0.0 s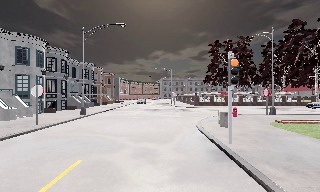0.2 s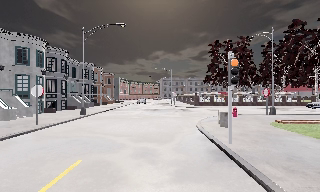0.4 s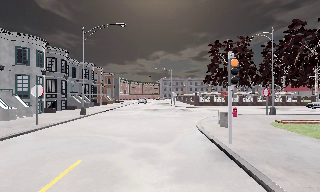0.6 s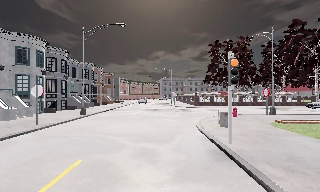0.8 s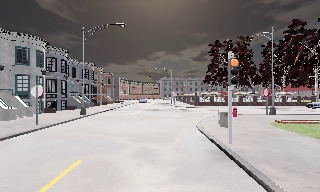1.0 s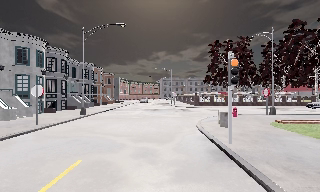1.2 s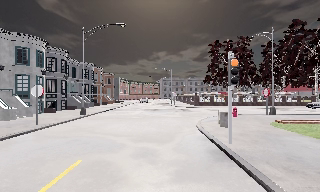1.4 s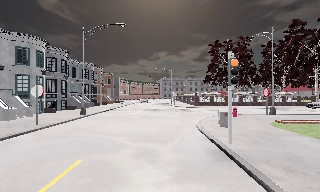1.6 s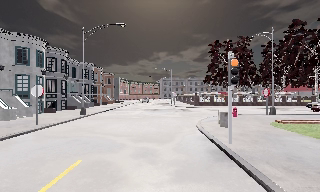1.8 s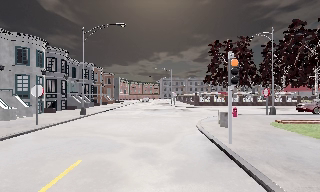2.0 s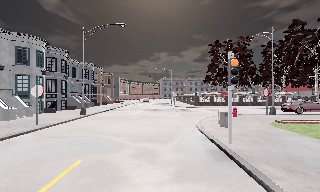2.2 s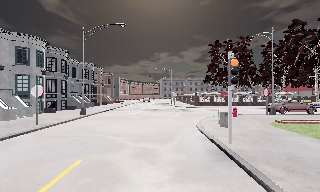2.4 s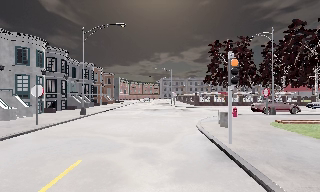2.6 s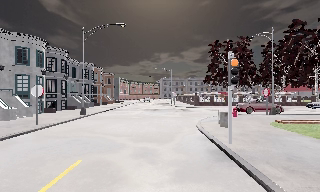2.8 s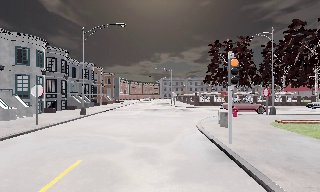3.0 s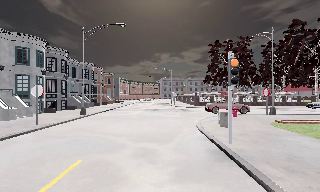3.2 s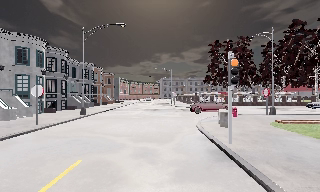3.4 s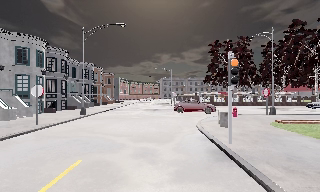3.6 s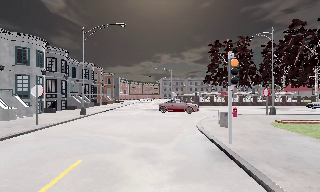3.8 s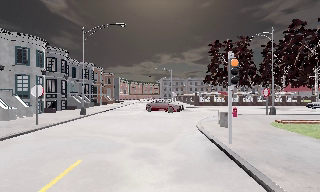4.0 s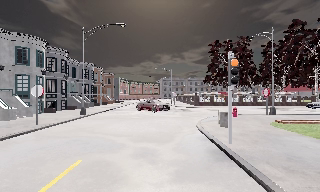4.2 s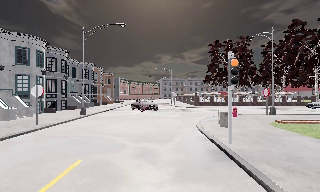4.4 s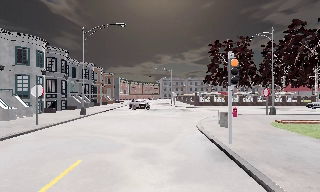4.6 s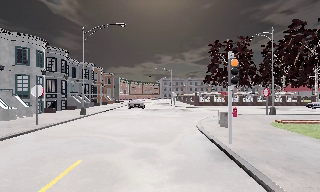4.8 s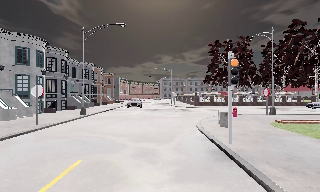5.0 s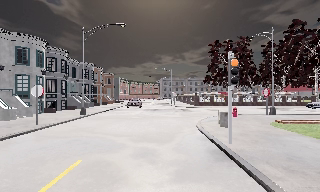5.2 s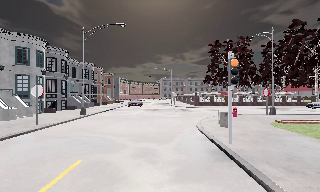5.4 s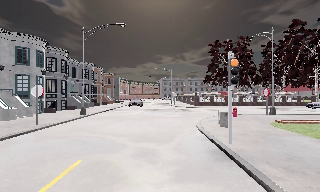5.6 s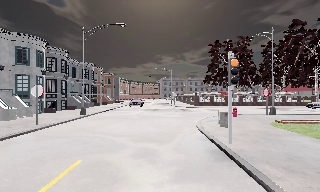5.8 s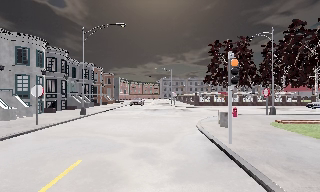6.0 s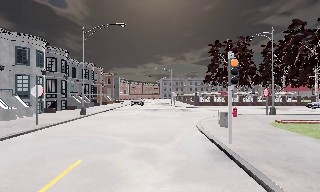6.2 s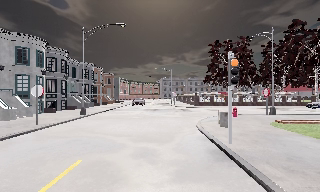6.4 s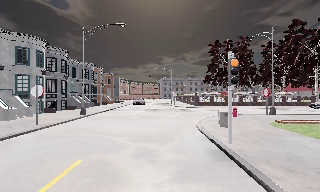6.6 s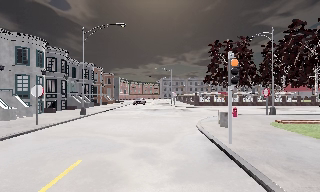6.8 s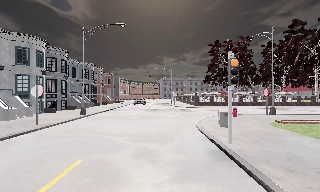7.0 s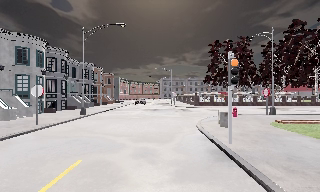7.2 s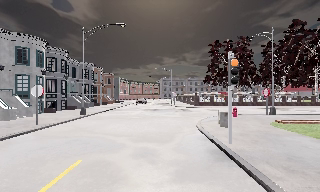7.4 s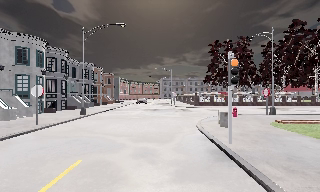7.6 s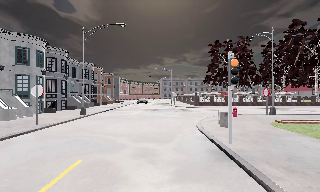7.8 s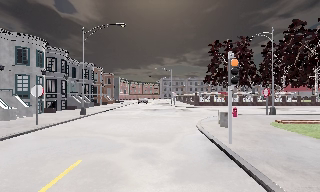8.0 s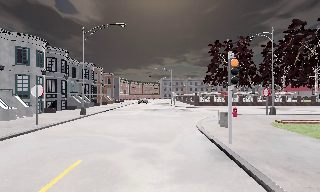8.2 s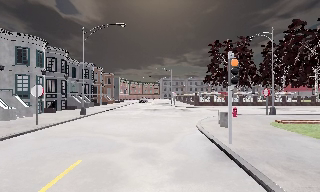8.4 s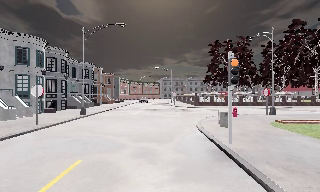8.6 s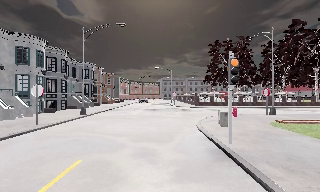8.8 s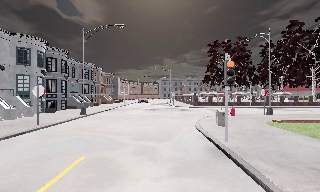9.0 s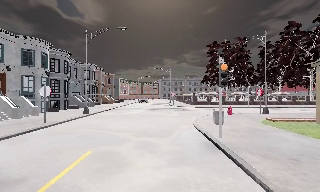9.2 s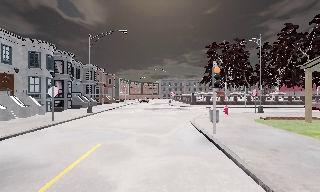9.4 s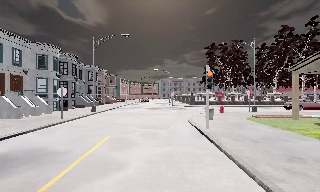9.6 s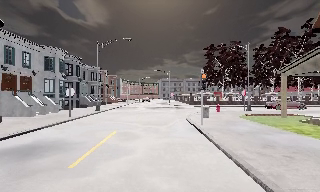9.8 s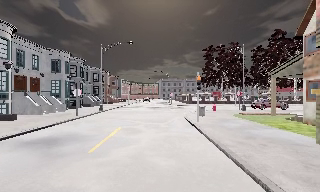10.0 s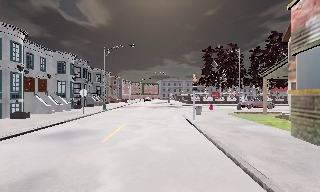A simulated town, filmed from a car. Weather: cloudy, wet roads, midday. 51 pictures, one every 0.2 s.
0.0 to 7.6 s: The camera keeps its place and its aim.
7.6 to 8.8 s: The camera shifts only a little, or ends up much as it began.
8.8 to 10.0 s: The camera travels backward, about 5 m, so what stands in front gets smaller. It gains speed.
The film runs backward here.
